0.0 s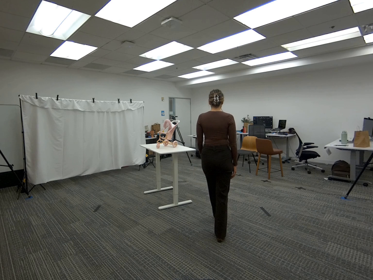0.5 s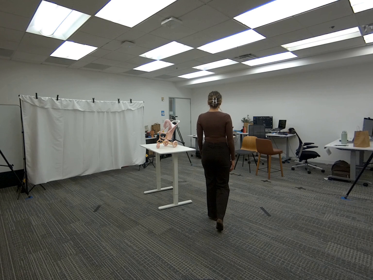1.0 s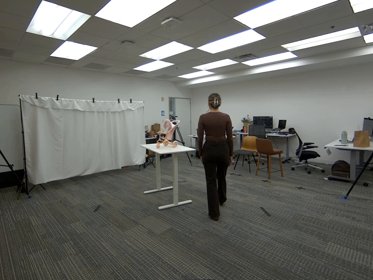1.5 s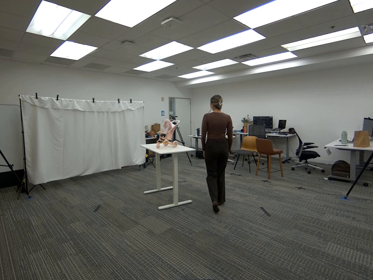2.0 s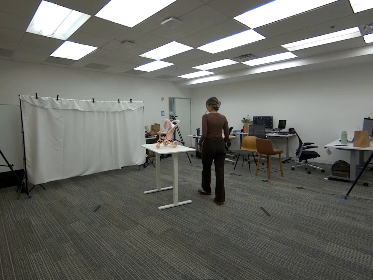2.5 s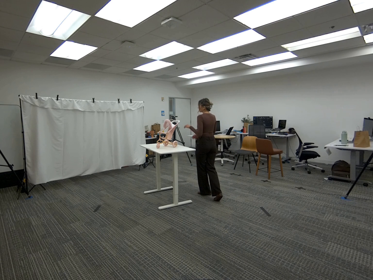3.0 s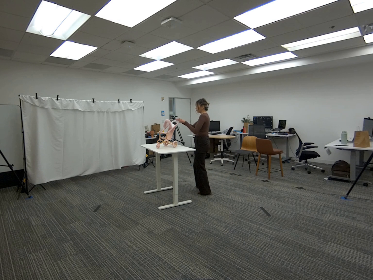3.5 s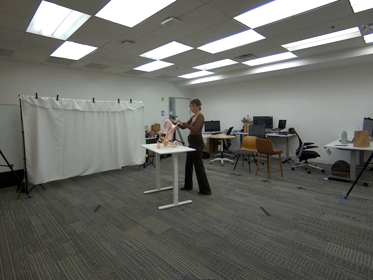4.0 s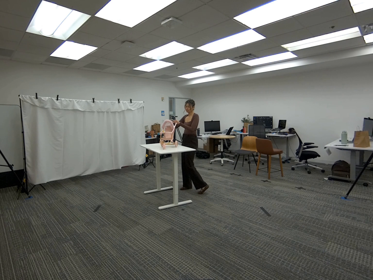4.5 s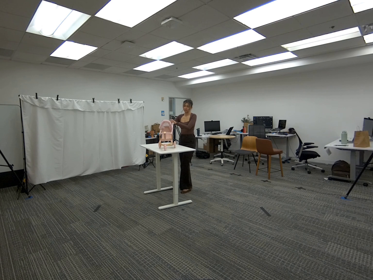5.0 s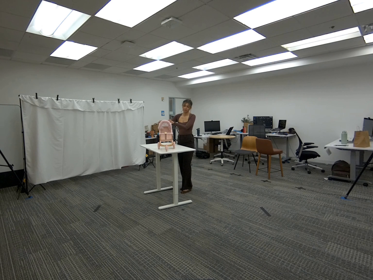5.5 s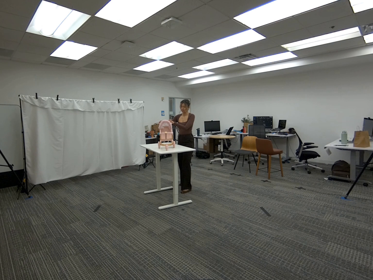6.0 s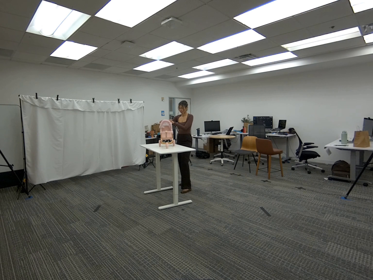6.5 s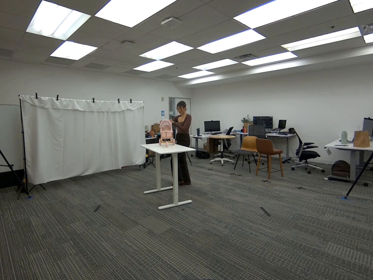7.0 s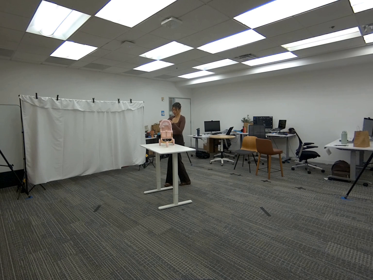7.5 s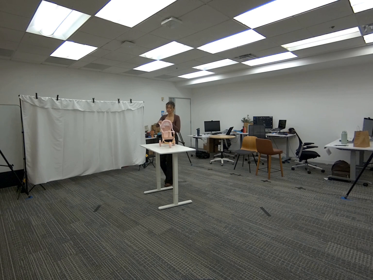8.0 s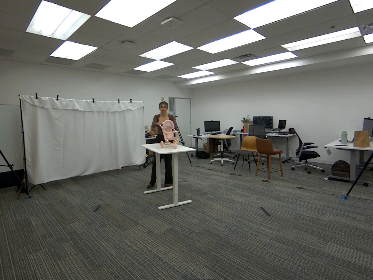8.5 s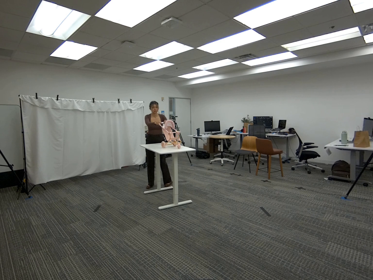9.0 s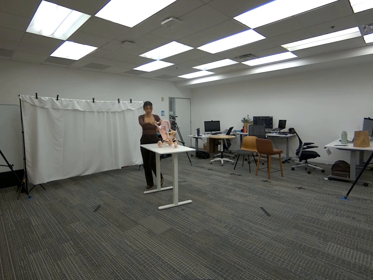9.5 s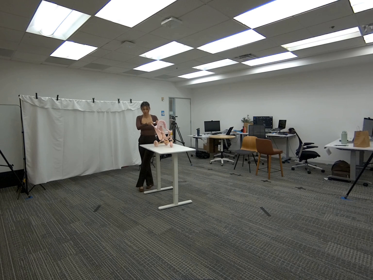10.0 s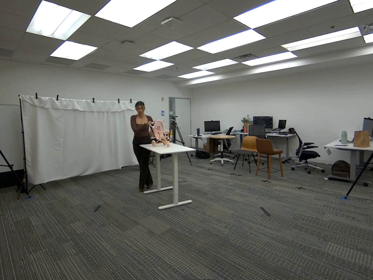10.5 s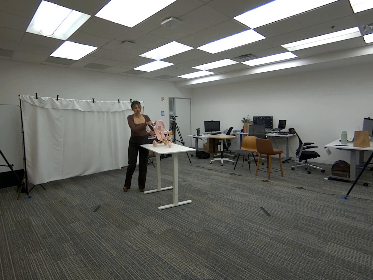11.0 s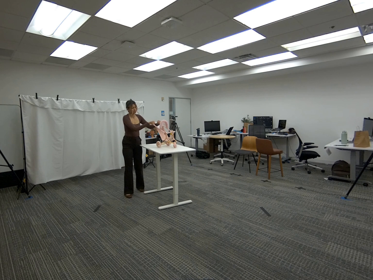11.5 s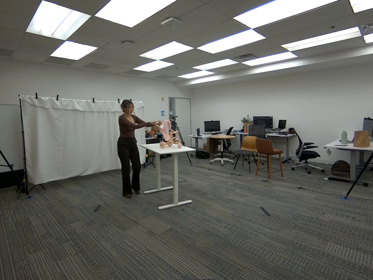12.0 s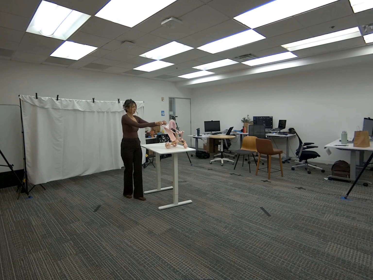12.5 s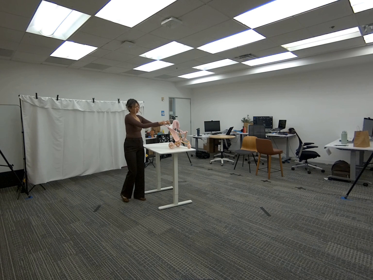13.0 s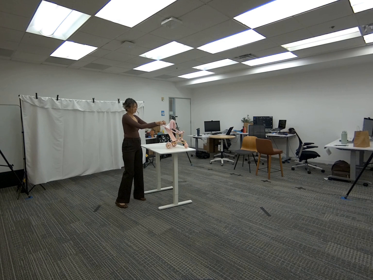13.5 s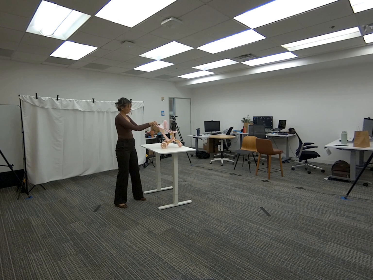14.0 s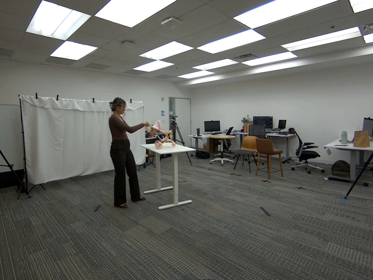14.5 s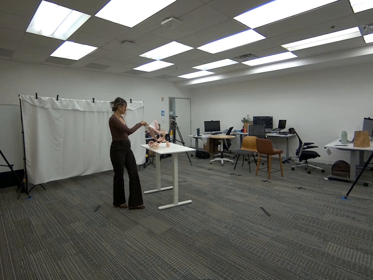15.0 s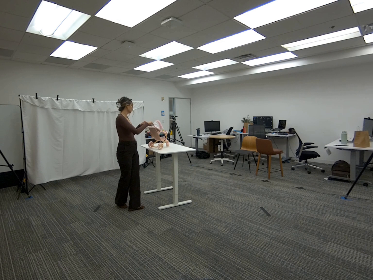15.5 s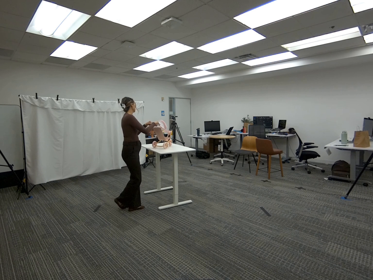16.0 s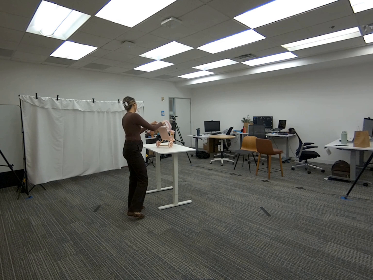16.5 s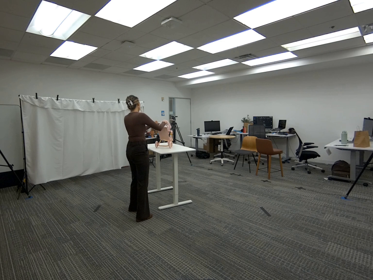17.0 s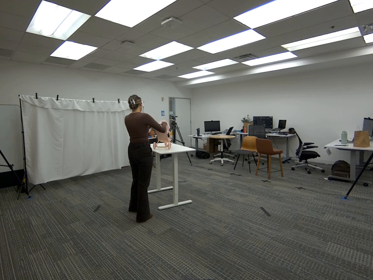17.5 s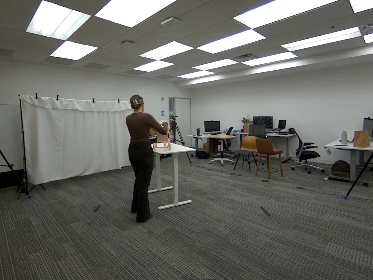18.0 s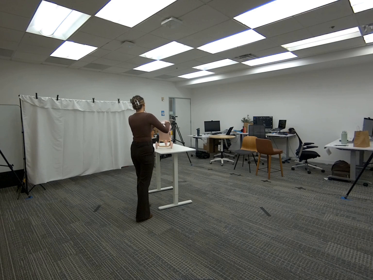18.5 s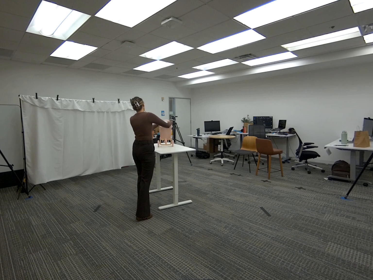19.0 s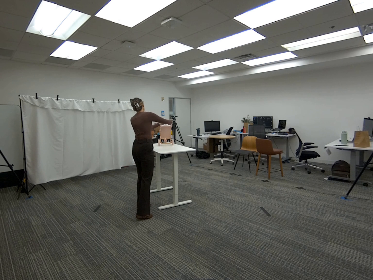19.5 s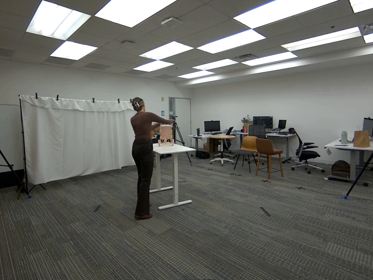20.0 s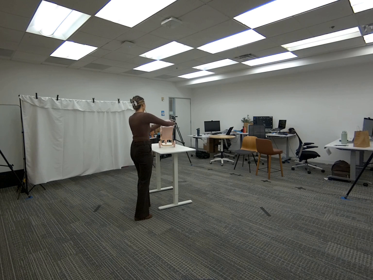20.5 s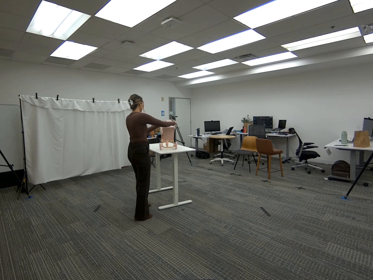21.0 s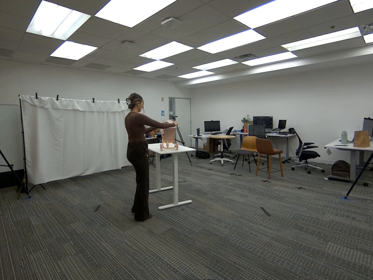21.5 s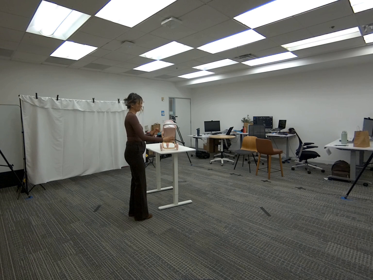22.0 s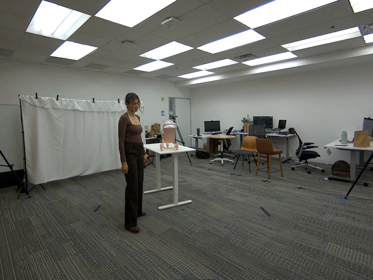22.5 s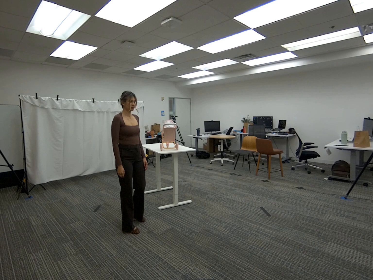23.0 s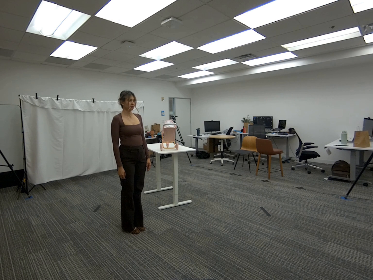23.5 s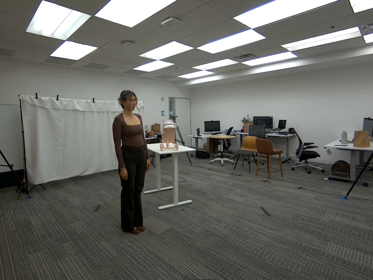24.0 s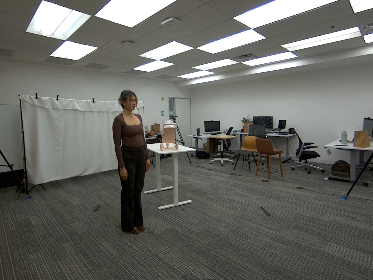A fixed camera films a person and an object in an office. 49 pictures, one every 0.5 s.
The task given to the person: Walk over to the toy stroller on the white desk and grab with both hands. roll the stroller back and forth on the desk surface while walking around the desk. Leave stroller on desk when finished and step away.
